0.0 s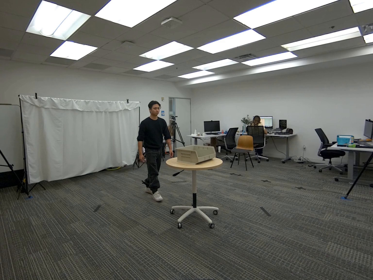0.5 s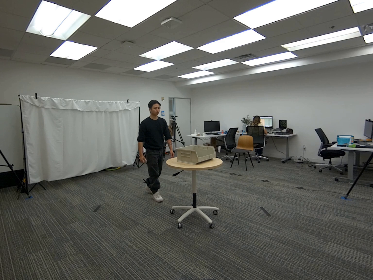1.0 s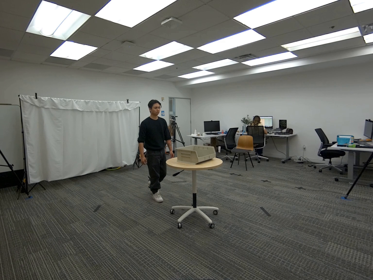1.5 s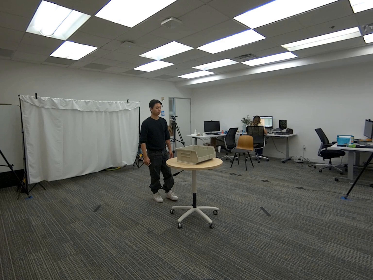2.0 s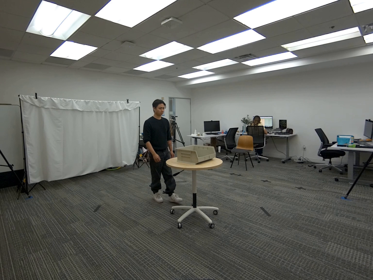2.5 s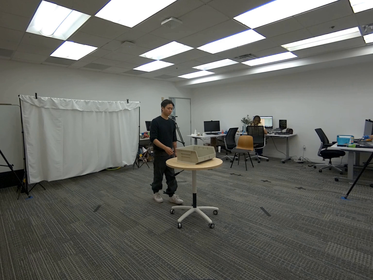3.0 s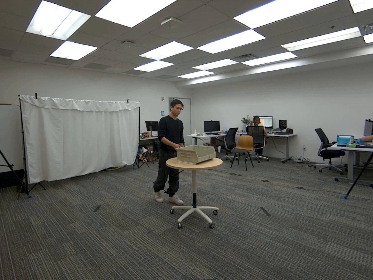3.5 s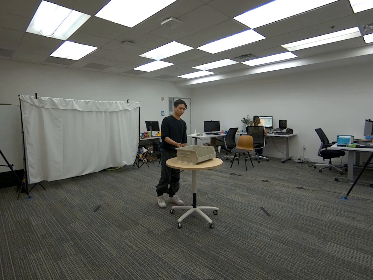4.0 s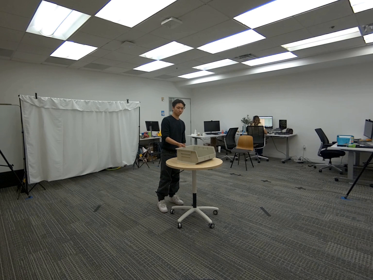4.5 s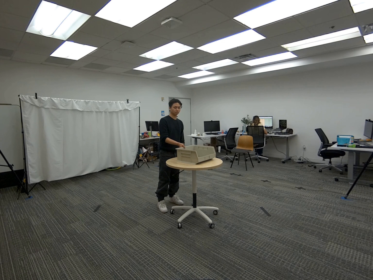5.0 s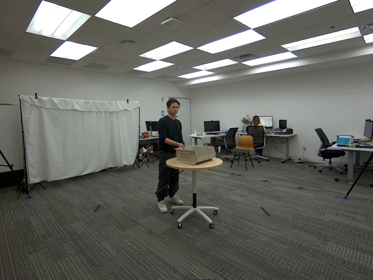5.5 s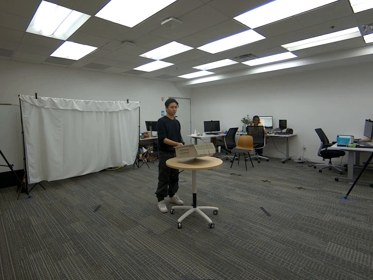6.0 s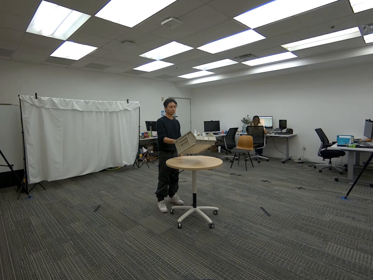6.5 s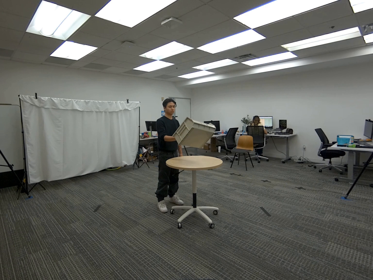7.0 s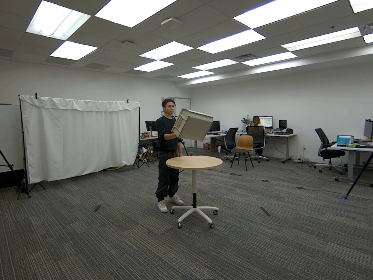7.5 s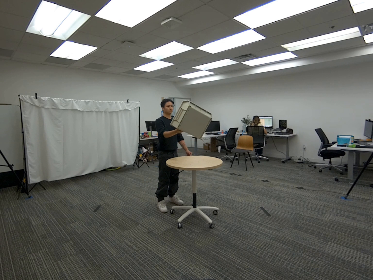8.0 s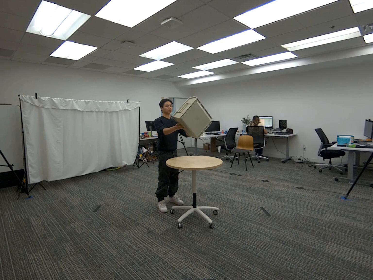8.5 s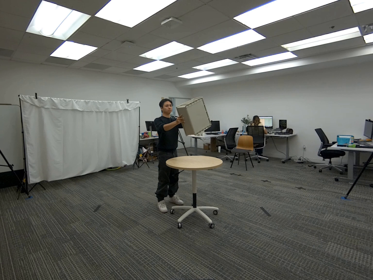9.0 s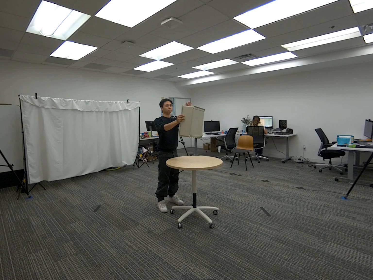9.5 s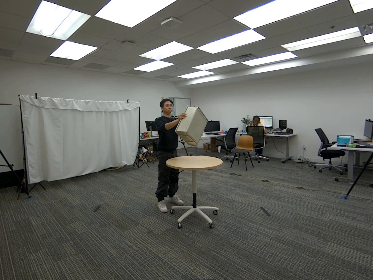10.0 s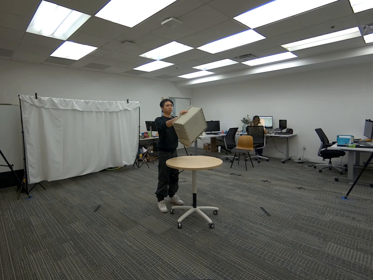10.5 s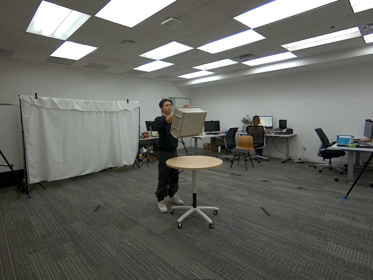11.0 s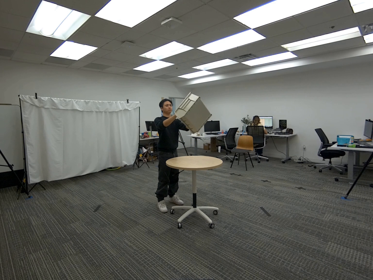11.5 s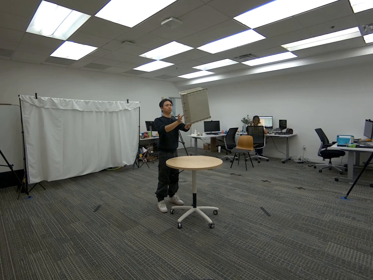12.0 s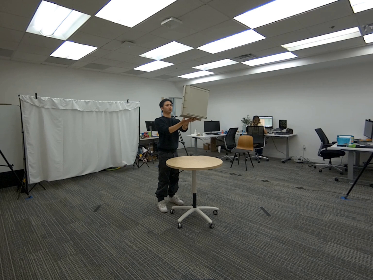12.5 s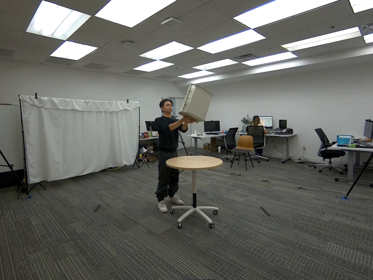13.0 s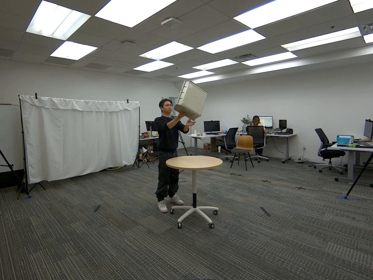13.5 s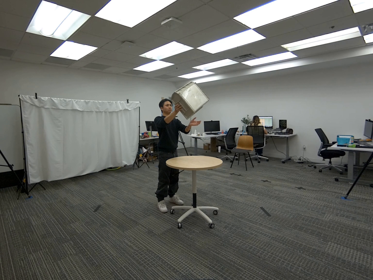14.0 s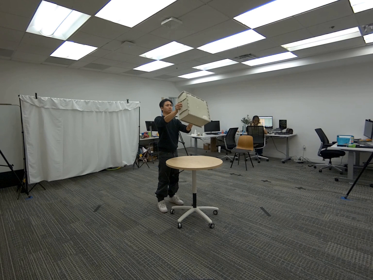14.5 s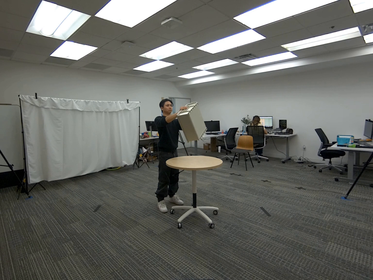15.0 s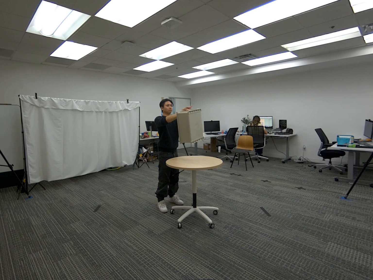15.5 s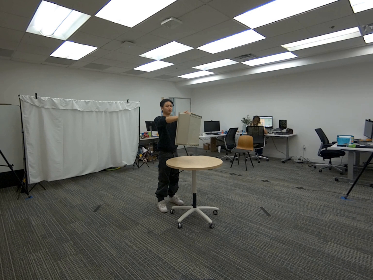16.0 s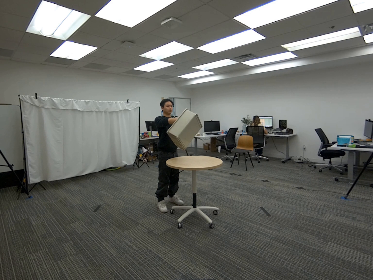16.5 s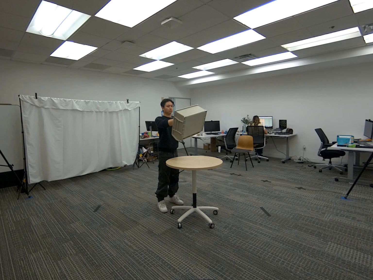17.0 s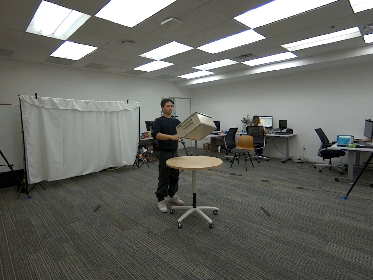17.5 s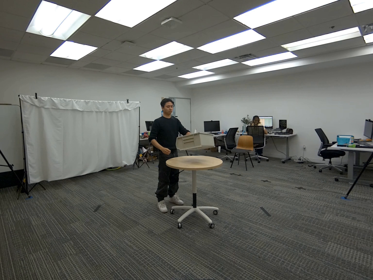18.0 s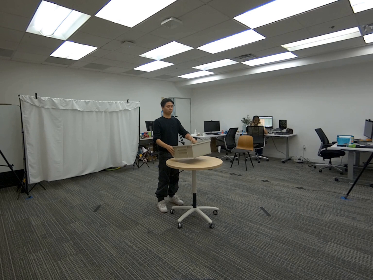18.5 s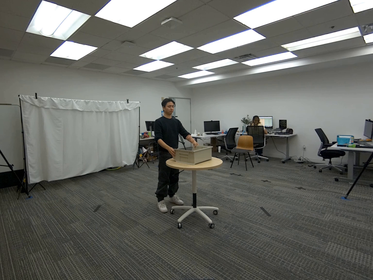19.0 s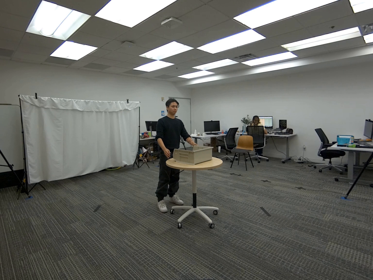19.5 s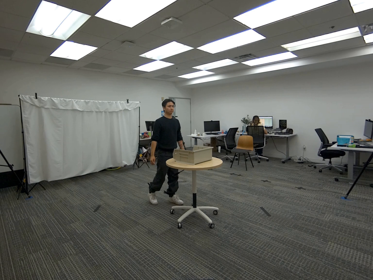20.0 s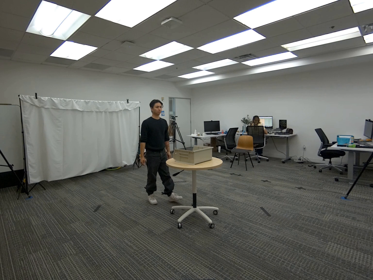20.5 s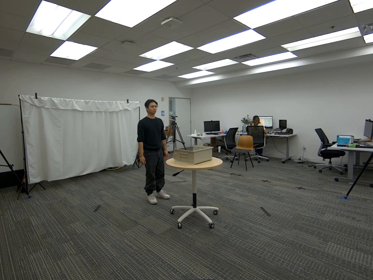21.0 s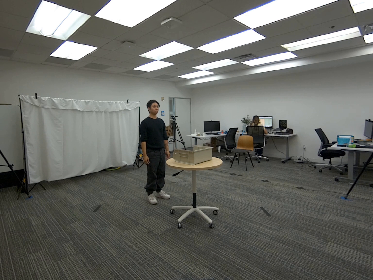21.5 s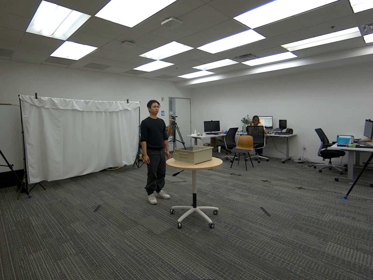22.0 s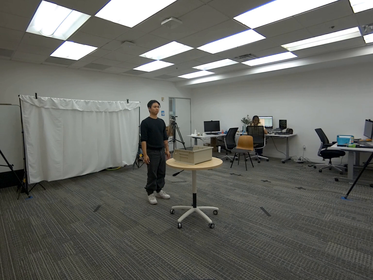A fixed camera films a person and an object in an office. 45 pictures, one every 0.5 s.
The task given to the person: Walk to the beige bin on the round table. Pick up the bin with your right hand, then slowly rotate it in midair using both hands. When finished, place the bin back on the table.
